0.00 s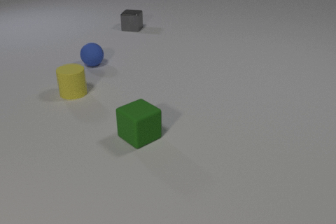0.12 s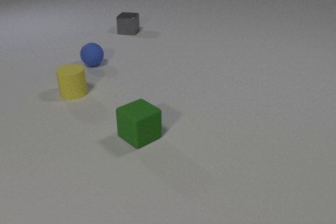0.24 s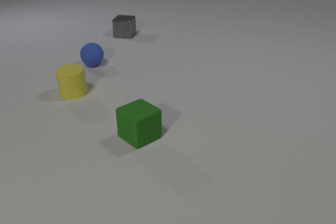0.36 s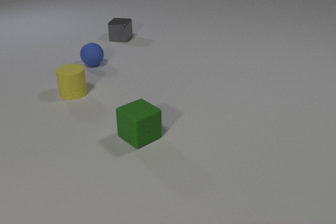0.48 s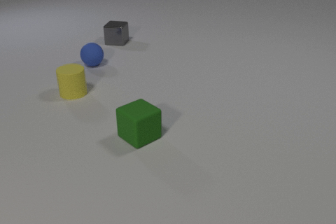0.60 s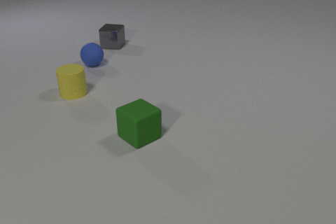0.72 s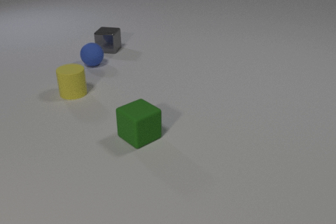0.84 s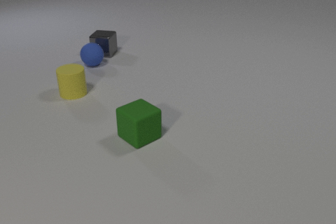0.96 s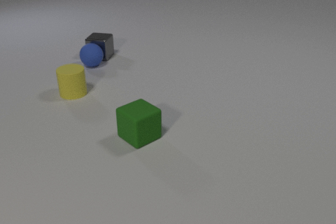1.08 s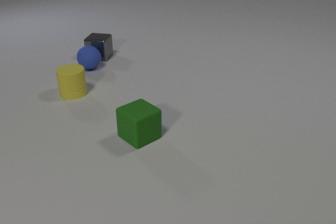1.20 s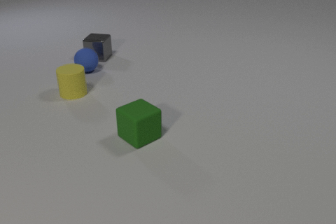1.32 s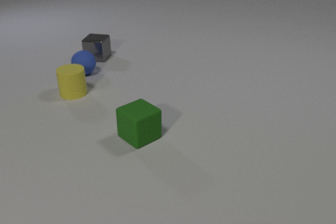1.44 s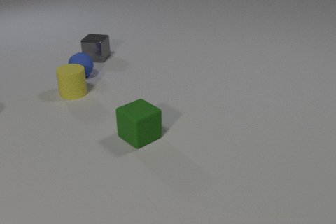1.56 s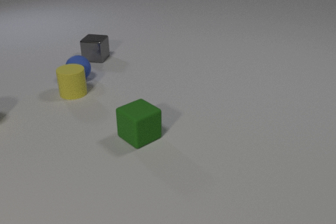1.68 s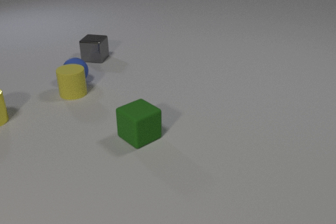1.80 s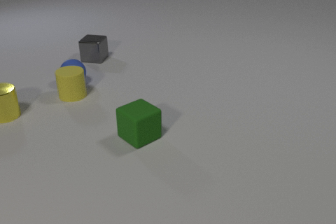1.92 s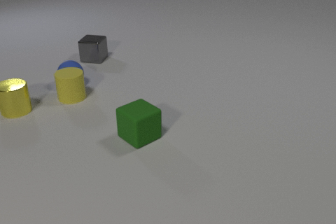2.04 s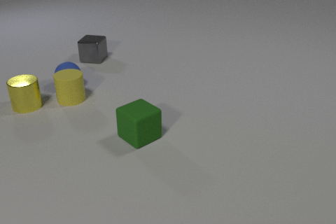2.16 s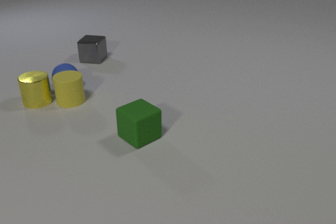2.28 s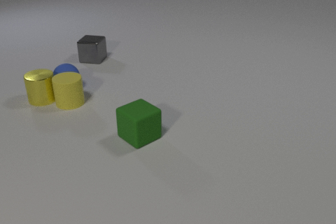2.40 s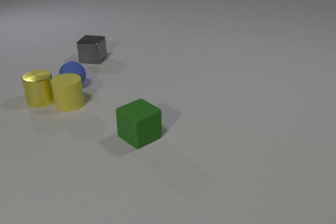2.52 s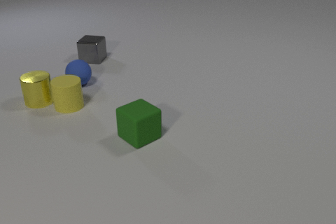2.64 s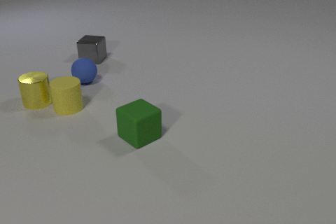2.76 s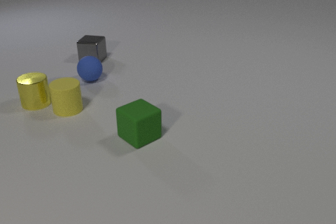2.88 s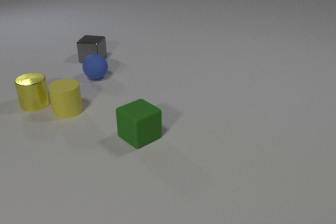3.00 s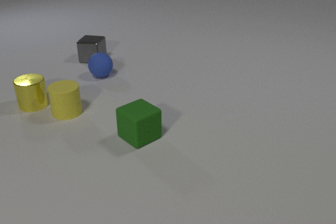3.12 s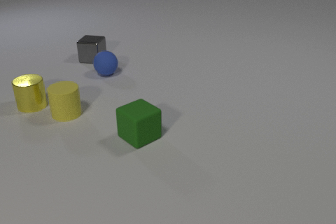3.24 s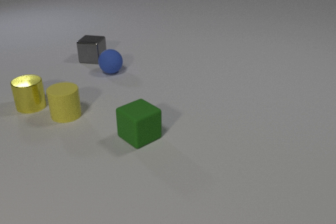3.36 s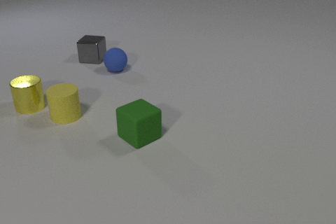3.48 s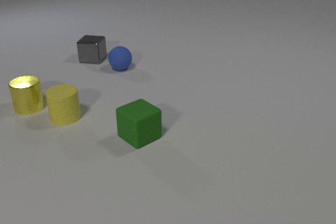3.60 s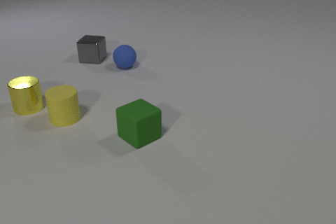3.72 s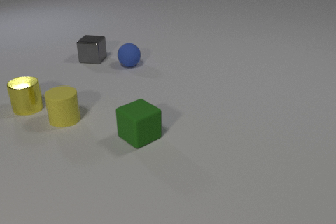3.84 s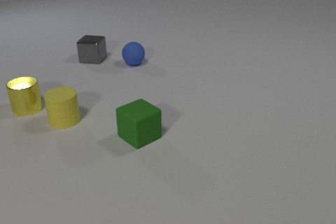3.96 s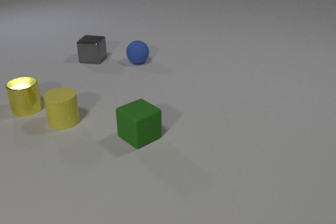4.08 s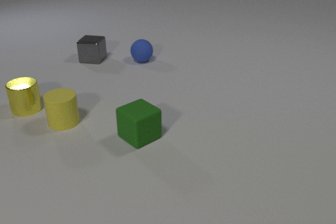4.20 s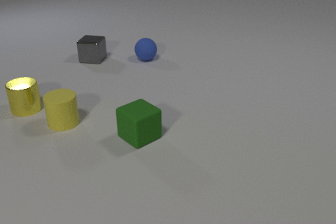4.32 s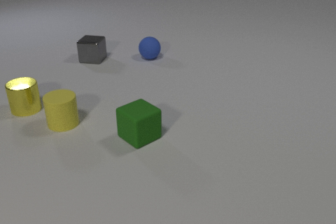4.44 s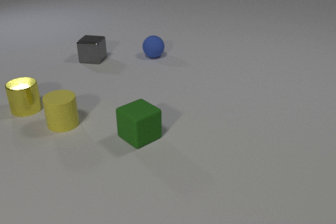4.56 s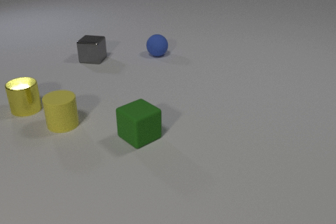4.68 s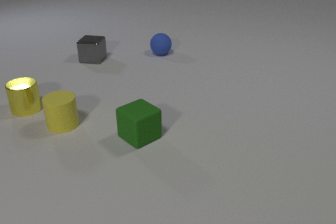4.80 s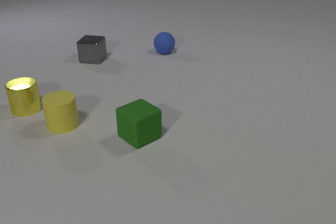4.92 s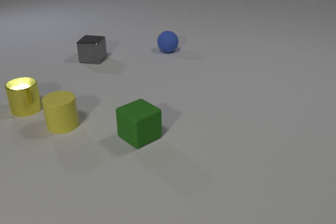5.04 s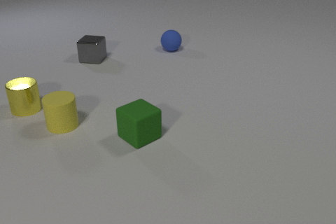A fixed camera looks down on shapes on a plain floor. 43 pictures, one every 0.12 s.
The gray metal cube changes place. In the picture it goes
toward the camera.
0.00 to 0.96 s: The gray metal cube slides toward the camera and to the left. The gray metal cube and the blue rubber sphere collide.
0.96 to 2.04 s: The gray metal cube slides to the left and toward the camera. The blue rubber sphere rolls toward the camera and to the left. The yellow rubber cylinder slides toward the camera. The yellow metal cylinder comes in at the left edge, slides to the right and away from the camera. The blue rubber sphere and the yellow rubber cylinder collide.
2.04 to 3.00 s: The blue rubber sphere rolls to the right and away from the camera. The yellow rubber cylinder slides toward the camera. The yellow metal cylinder slides to the right. The blue rubber sphere and the yellow metal cylinder collide.
3.00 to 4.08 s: The blue rubber sphere rolls to the right and away from the camera. The yellow rubber cylinder slides toward the camera. The yellow metal cylinder slides to the left and toward the camera.
4.08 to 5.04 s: The blue rubber sphere rolls to the right and away from the camera.
How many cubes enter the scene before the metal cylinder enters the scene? 0.
How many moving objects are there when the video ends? 1.
What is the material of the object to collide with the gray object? rubber.
